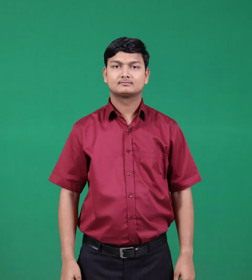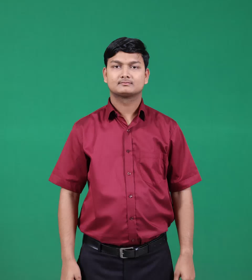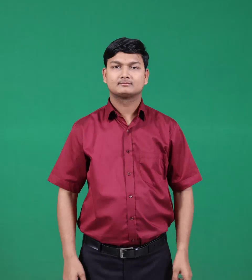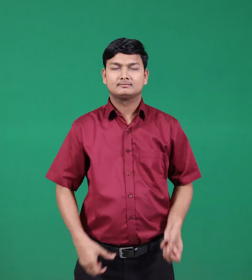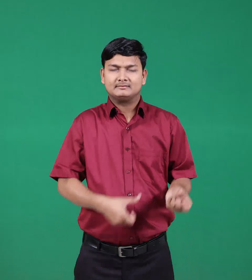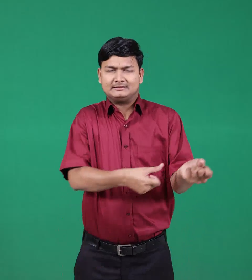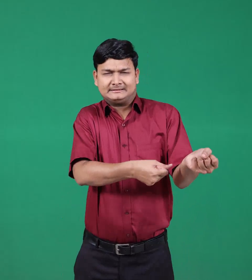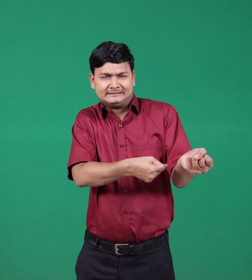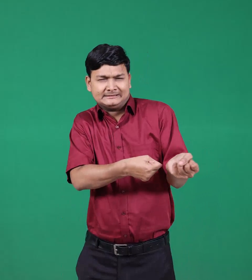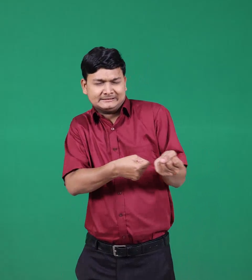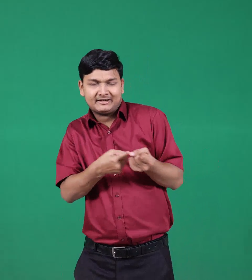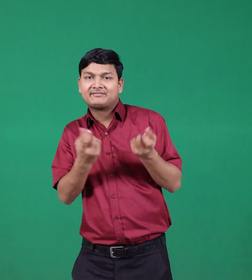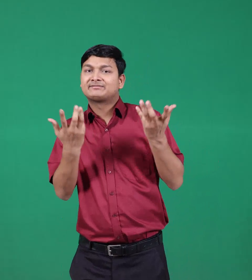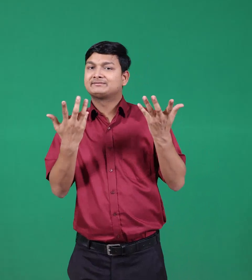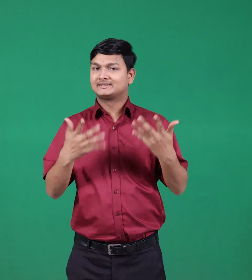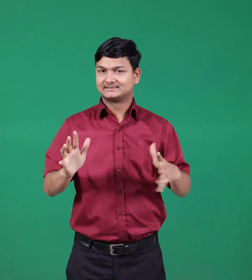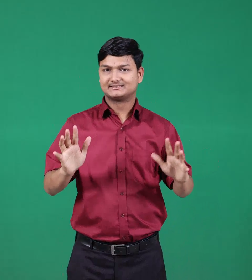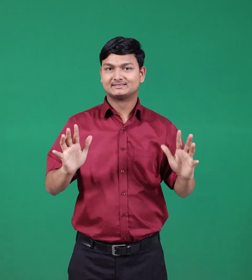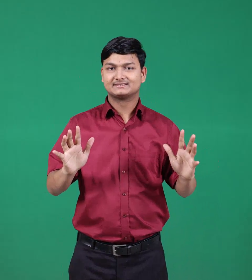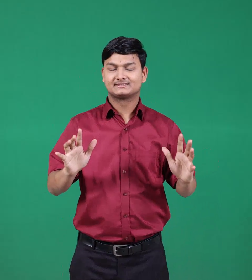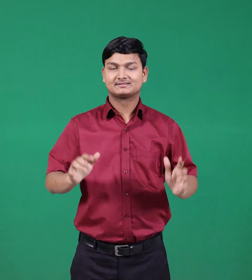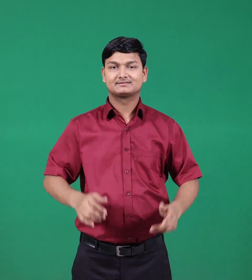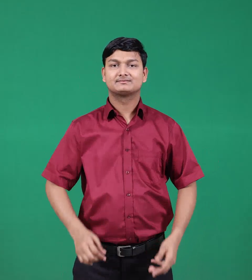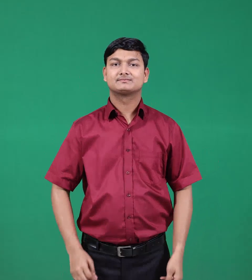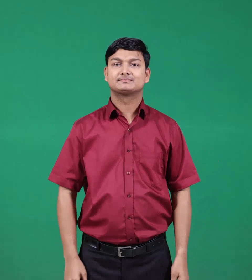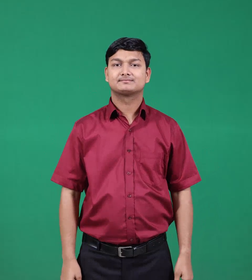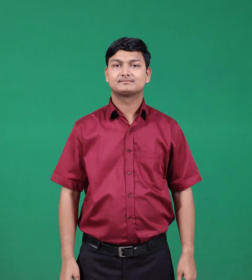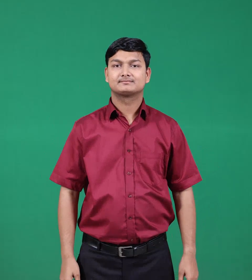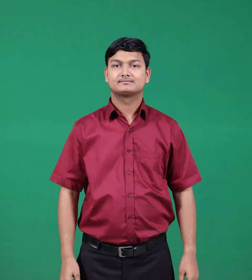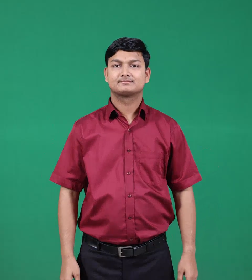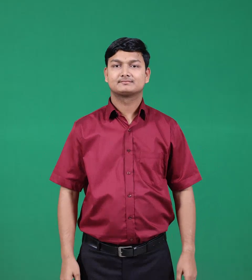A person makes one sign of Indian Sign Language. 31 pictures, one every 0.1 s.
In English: pulled
